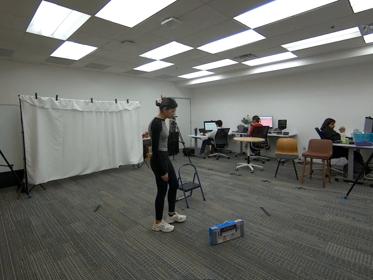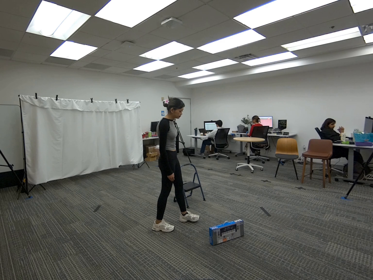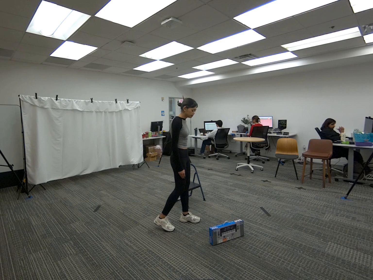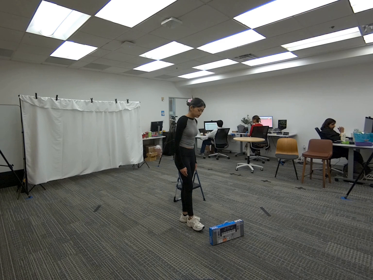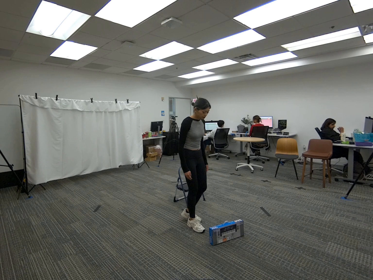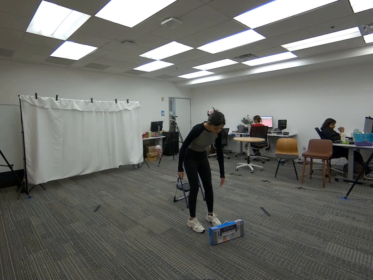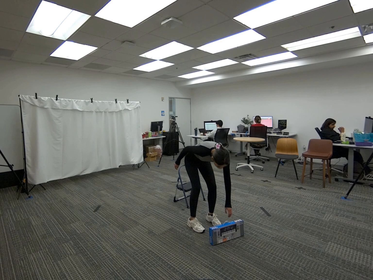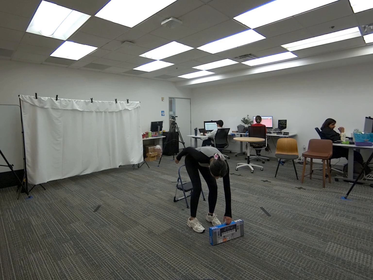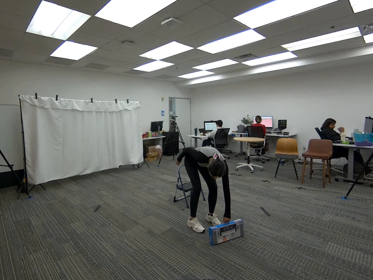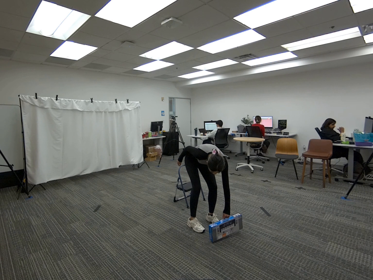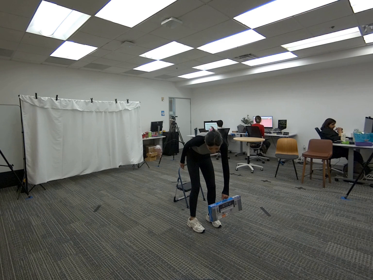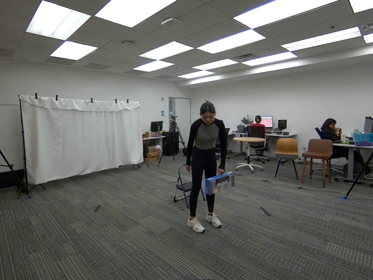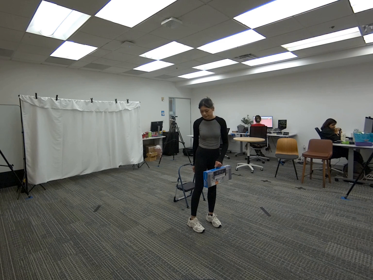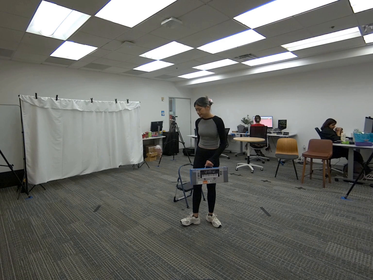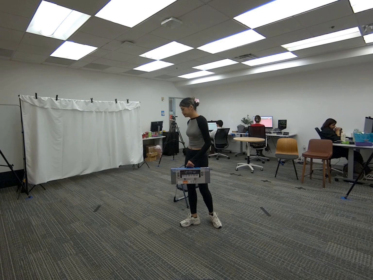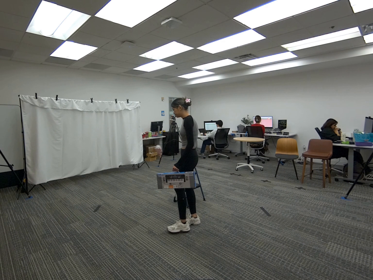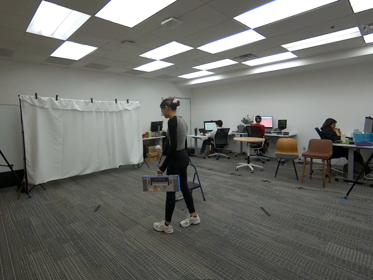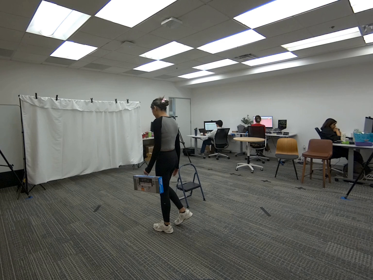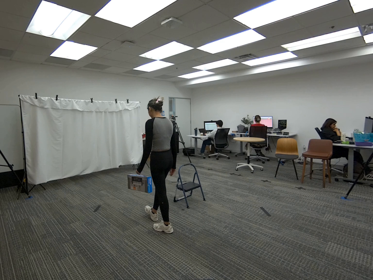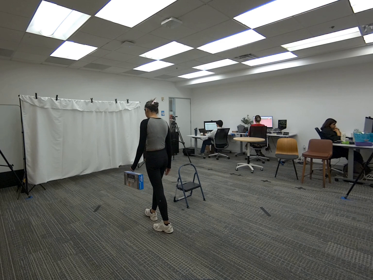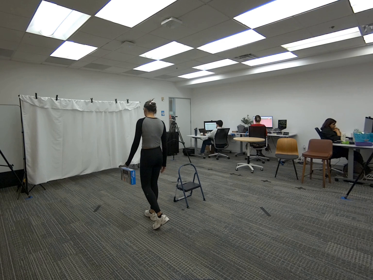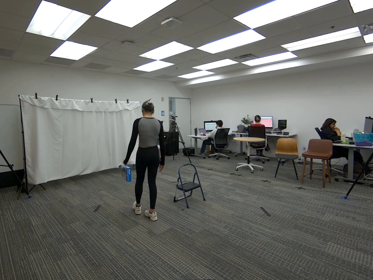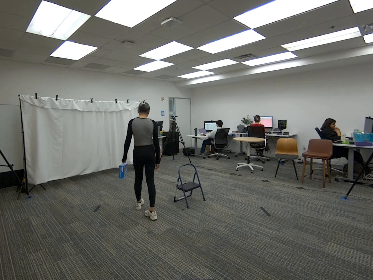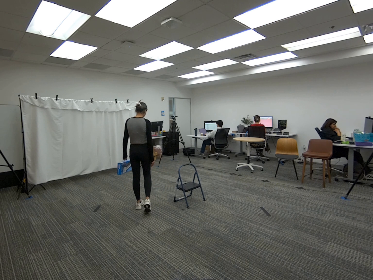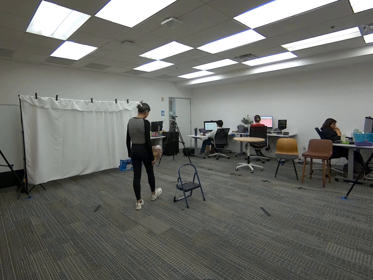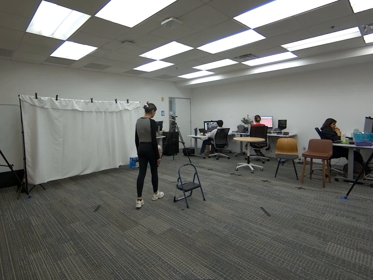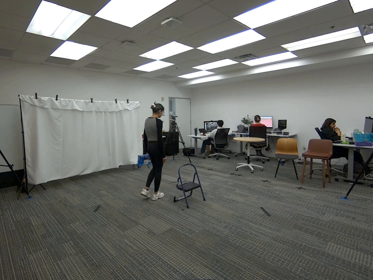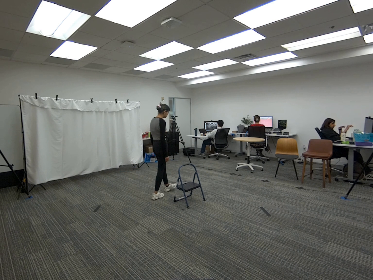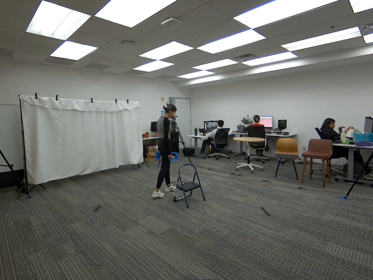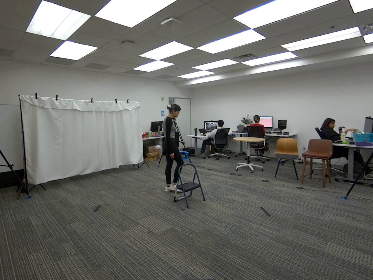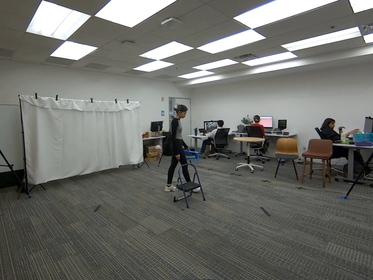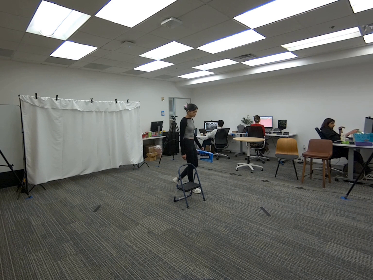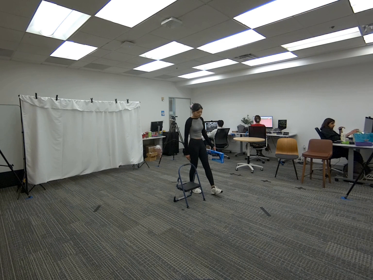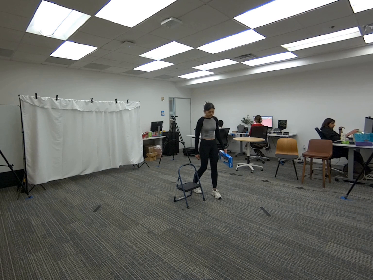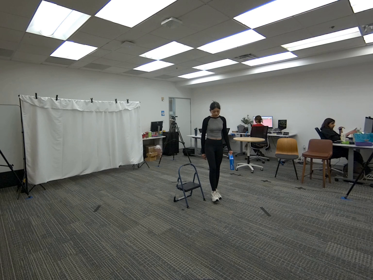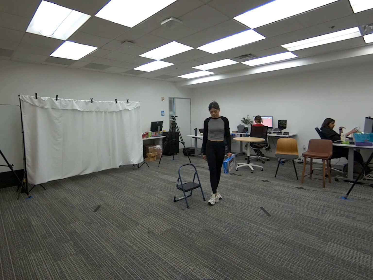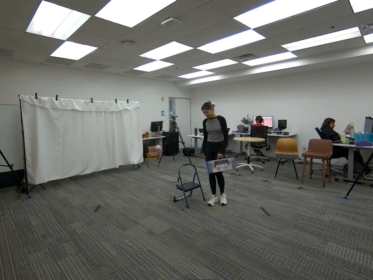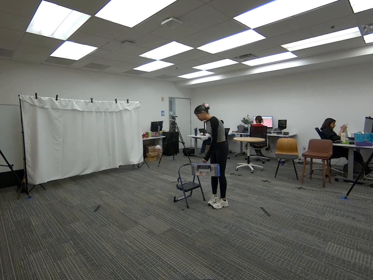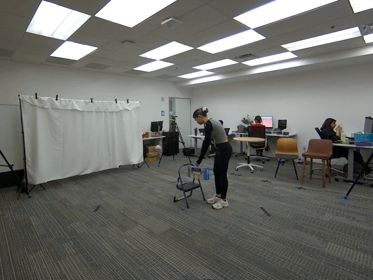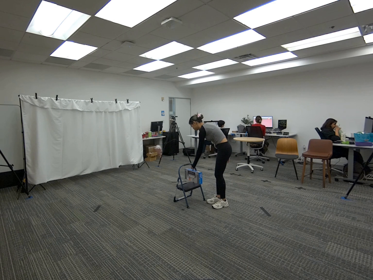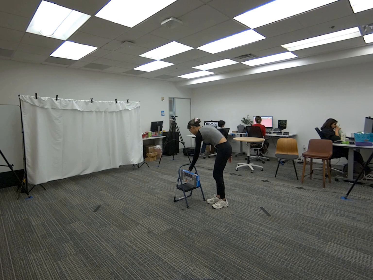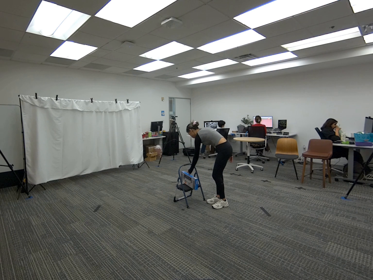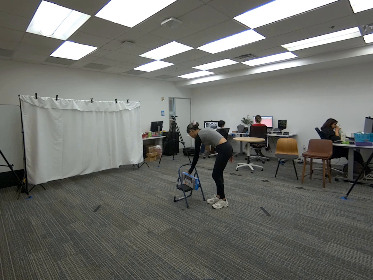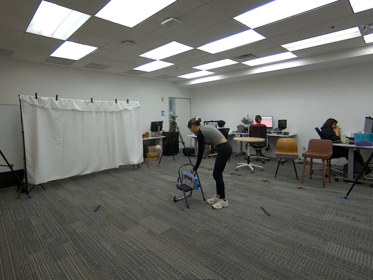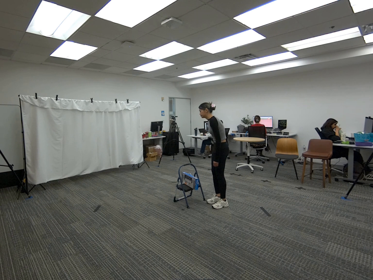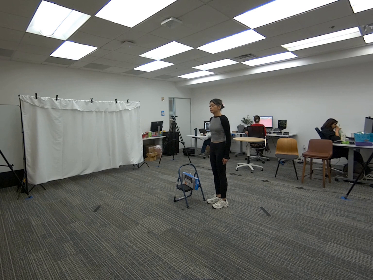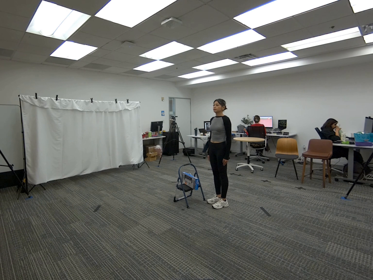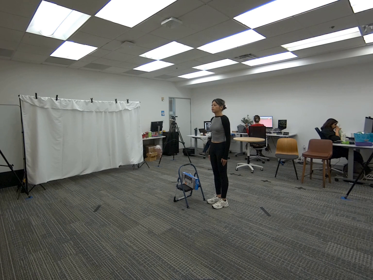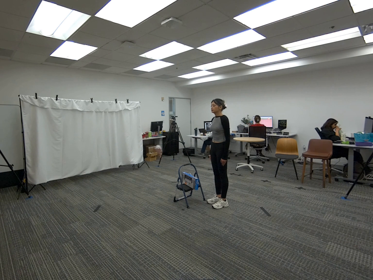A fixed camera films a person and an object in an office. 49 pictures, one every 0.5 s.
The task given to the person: Walk over to the keyboard box on the ground and using your left hand pick up the keyboard box from the handle and walk within the bounding area and place the keyboard box on the step ladder when complete.
